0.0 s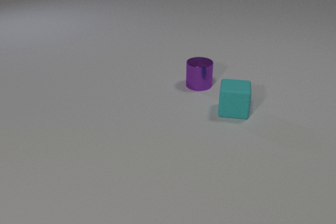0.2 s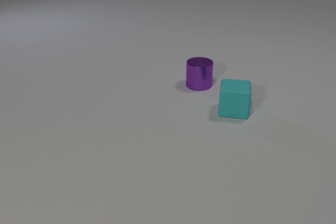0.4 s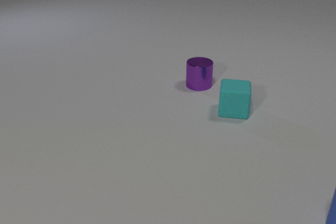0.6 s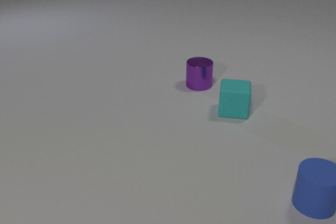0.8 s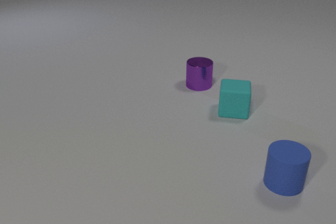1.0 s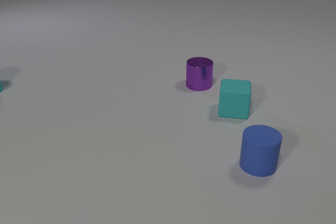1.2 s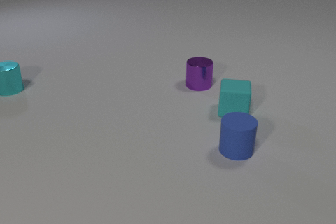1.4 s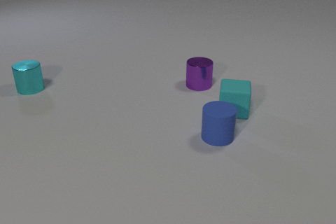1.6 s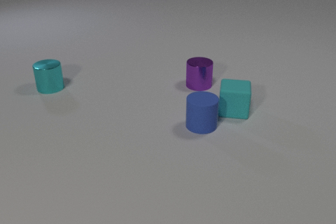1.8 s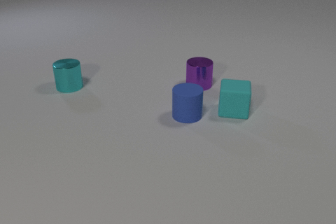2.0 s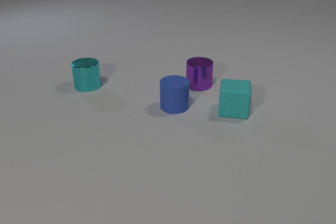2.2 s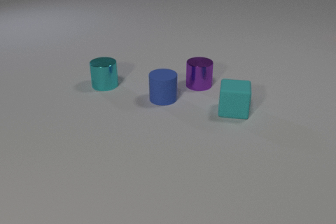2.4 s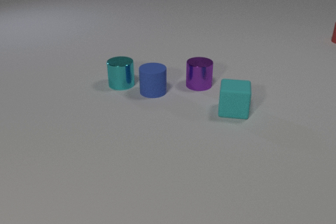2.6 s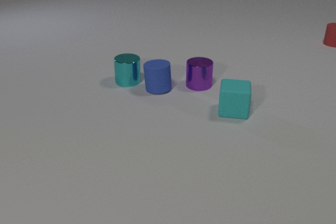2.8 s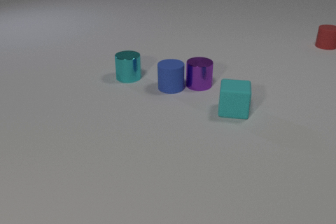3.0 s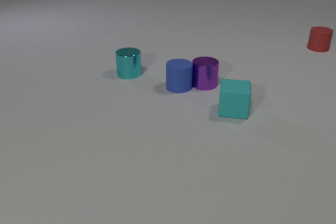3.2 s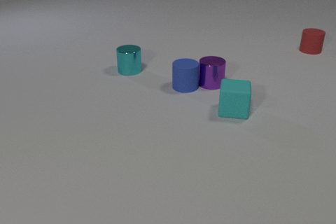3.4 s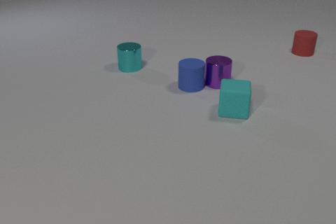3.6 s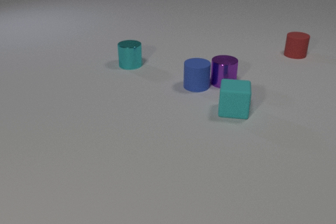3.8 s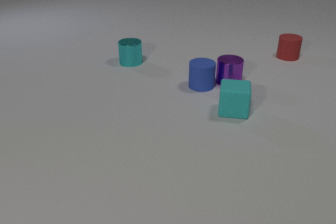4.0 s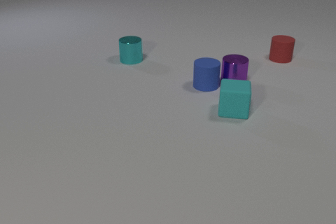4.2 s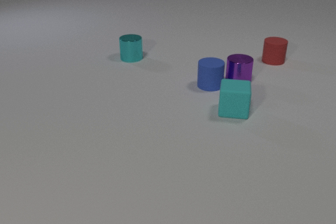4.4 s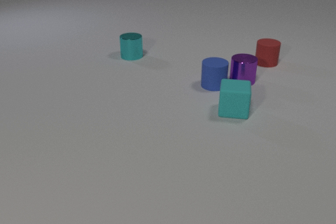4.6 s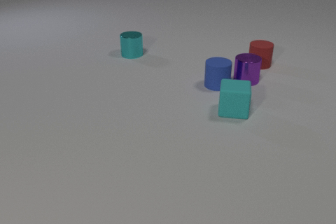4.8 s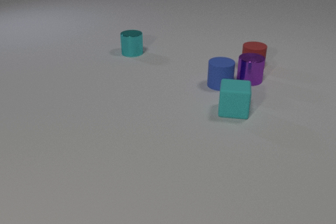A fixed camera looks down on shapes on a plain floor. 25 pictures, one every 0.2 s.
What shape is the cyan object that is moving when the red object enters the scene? cylinder.
How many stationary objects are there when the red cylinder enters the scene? 2.
What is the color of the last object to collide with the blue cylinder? purple.
0.0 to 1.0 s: The blue rubber cylinder comes in at the right edge, slides to the left and away from the camera.
1.0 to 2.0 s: The blue rubber cylinder slides away from the camera and to the left. The cyan metal cylinder slides to the right.
2.0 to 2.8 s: The blue rubber cylinder slides away from the camera. The cyan metal cylinder slides to the right. The red rubber cylinder comes in at the right edge, slides toward the camera and to the left. The blue rubber cylinder and the cyan metal cylinder collide.
2.8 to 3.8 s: The blue rubber cylinder slides to the right. The cyan metal cylinder slides away from the camera. The purple metal cylinder slides to the right. The red rubber cylinder slides toward the camera and to the left. The blue rubber cylinder and the purple metal cylinder collide.
3.8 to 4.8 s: The blue rubber cylinder slides to the right. The cyan metal cylinder slides away from the camera. The purple metal cylinder slides to the right and away from the camera. The red rubber cylinder slides toward the camera and to the left.
